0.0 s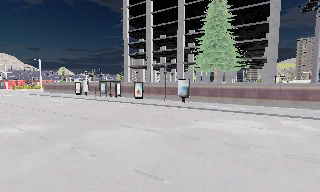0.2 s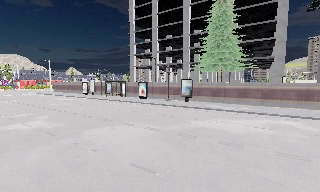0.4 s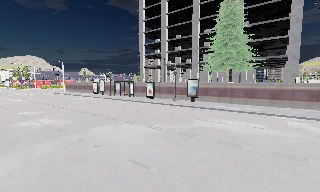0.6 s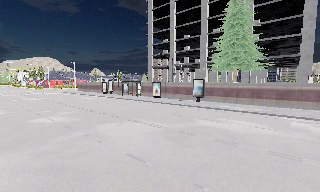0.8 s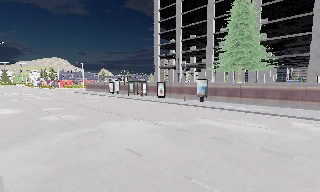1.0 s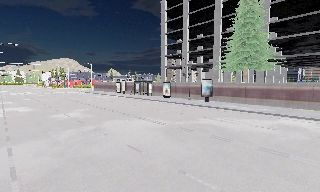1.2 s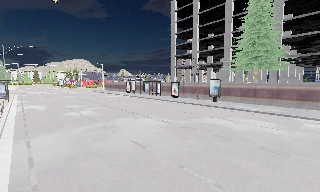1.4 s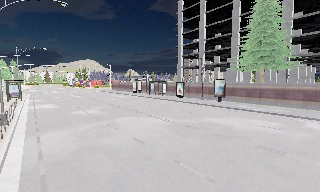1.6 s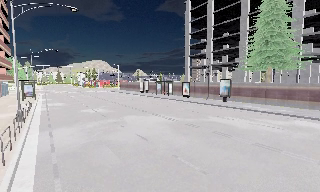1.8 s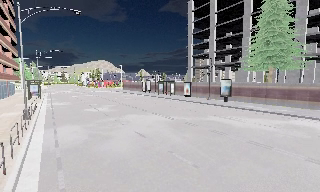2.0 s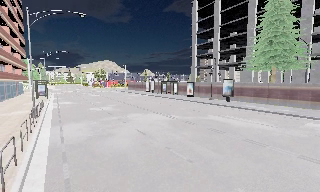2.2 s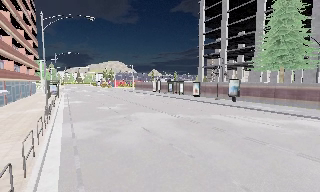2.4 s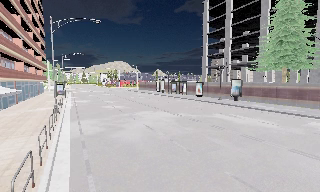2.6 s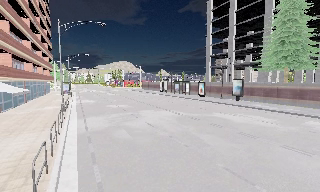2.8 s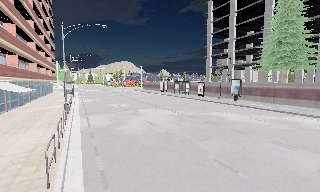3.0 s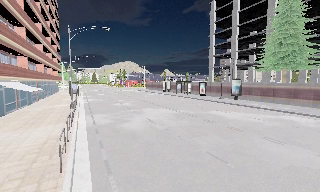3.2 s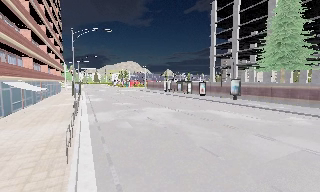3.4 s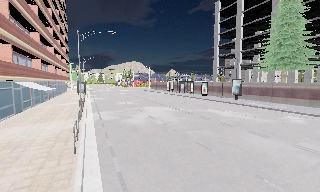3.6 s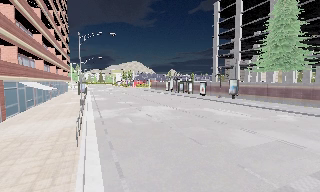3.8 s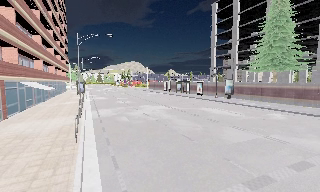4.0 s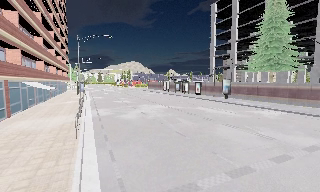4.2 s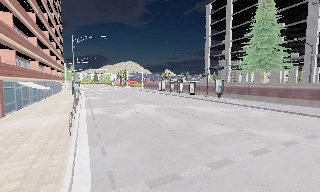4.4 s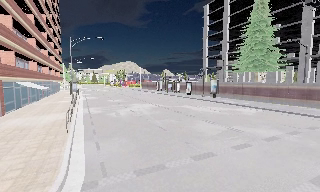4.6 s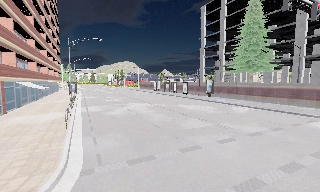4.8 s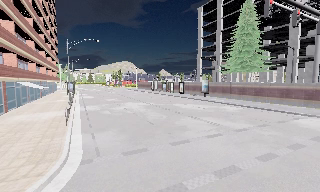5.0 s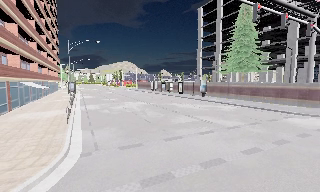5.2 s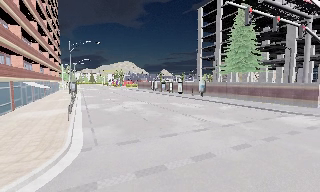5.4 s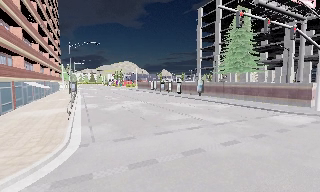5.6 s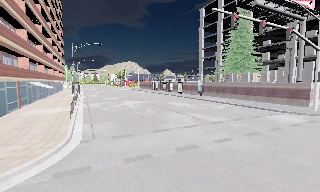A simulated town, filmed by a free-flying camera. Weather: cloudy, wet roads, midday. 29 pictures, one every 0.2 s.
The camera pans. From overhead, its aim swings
counterclockwise.
0.0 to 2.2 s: The camera pans to its left, which is counterclockwise from overhead, by about 30 degrees. It travels backward and to its right, about 5 m, so what stands in front gets smaller.
2.2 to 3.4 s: The camera travels backward, about 3.5 m, so what stands in front gets smaller.
3.4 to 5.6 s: The camera travels backward and to its right, about 6 m, so what stands in front gets smaller.
The film runs forward here.
